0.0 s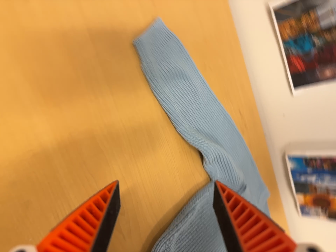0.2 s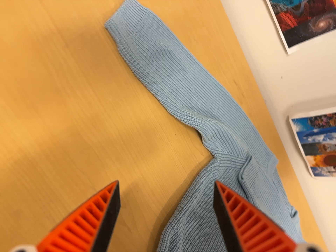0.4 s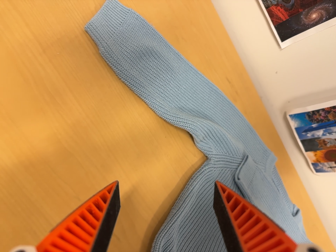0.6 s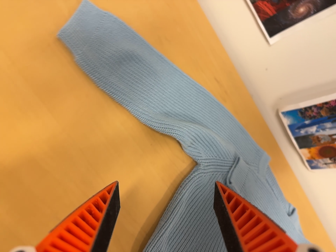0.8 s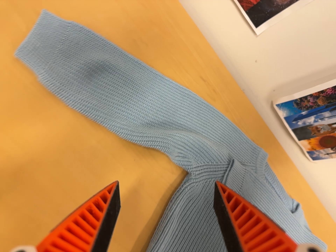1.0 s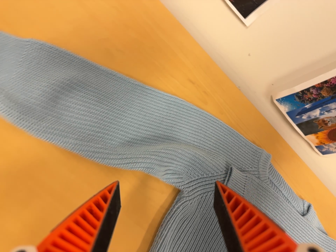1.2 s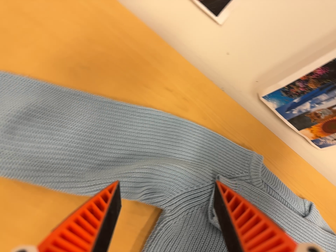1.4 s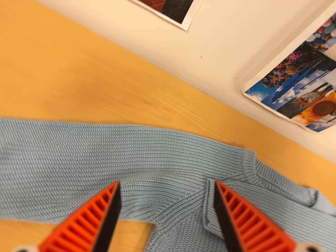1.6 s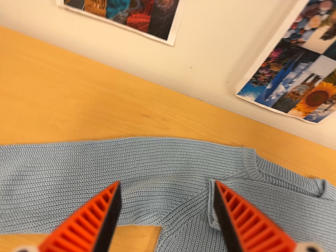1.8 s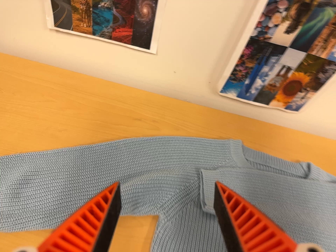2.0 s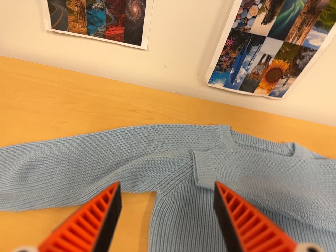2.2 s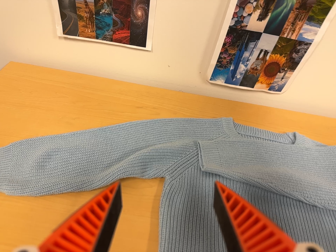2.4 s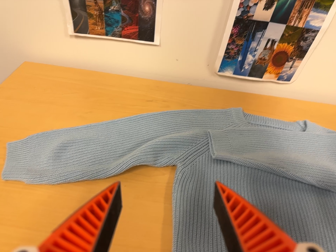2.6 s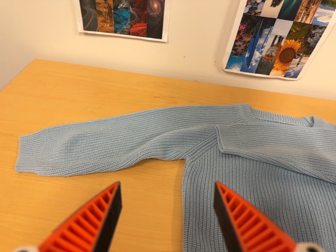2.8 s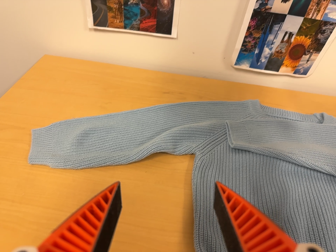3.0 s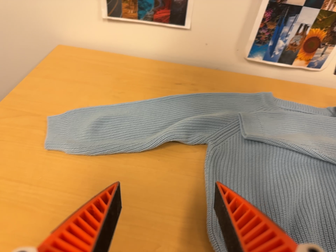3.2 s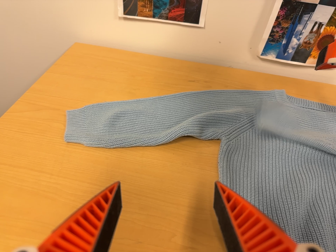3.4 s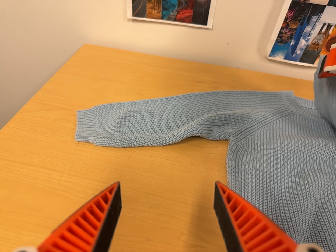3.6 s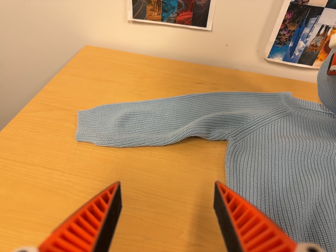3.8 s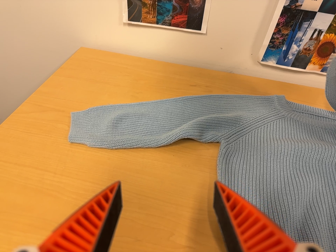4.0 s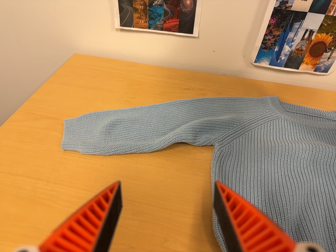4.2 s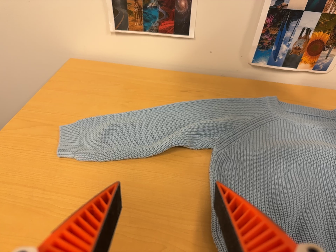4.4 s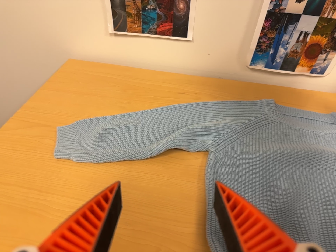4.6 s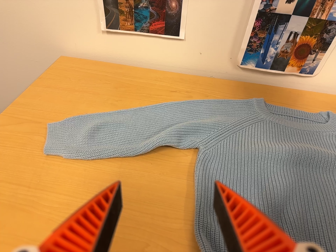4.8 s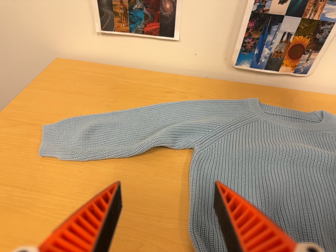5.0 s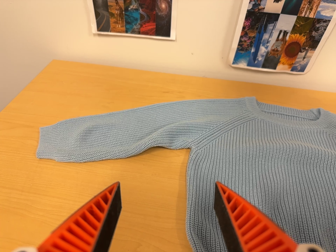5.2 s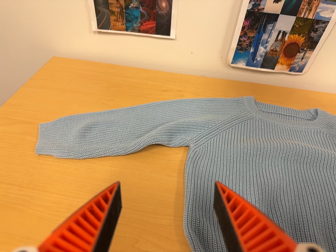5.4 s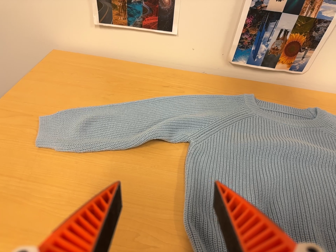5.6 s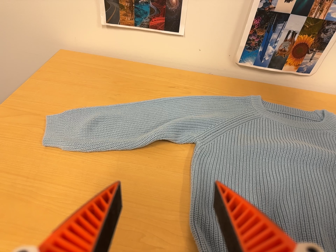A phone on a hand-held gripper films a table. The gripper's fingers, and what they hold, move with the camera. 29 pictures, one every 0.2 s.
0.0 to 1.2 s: The camera travels to its right, forward and toward the top of its view, about 24 cm, so close, fixed things drift to the left. It rolls about its line of sight by about 30 degrees, and the scene rotates counterclockwise.
1.2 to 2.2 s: The camera travels backward, toward the bottom of its view and to its right, about 20 cm, so what stands in front gets smaller. Its aim tips toward the top of its view by about 15 degrees. It rolls about its line of sight by about 30 degrees, and the scene rotates counterclockwise.
2.2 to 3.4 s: The camera travels toward the bottom of its view, to its left and backward, about 10 cm, so close, fixed things drift upward.
3.4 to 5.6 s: The camera travels to its right, about 5 cm, so close, fixed things drift to the left.
The film runs backward here.
